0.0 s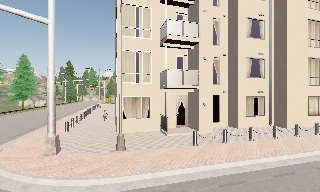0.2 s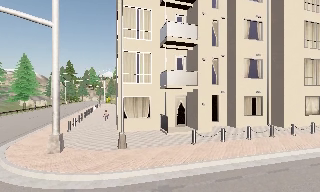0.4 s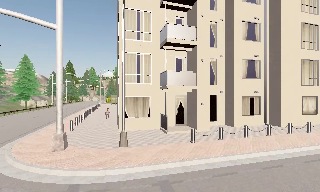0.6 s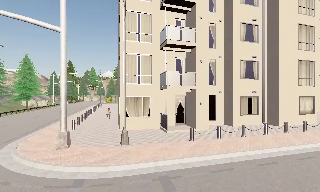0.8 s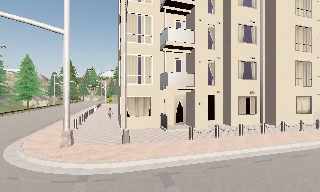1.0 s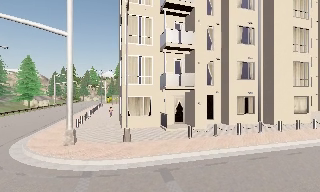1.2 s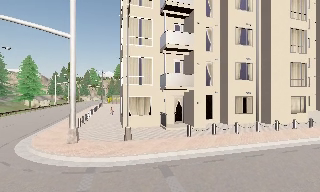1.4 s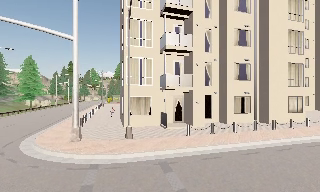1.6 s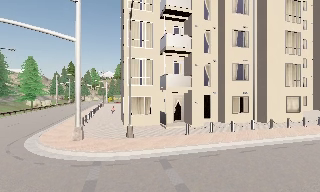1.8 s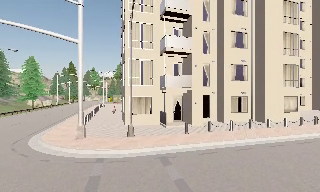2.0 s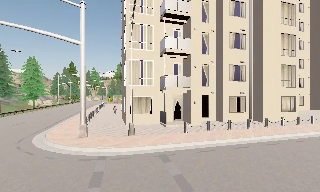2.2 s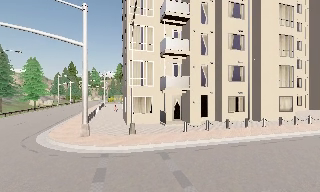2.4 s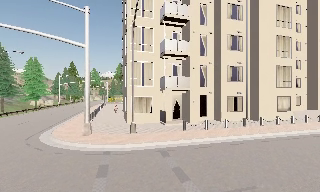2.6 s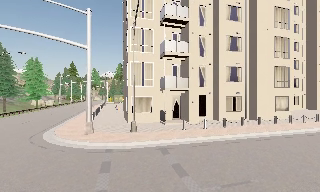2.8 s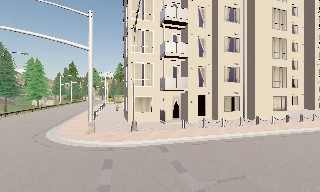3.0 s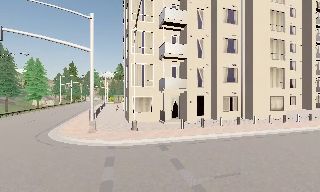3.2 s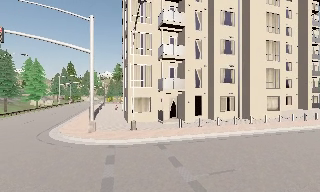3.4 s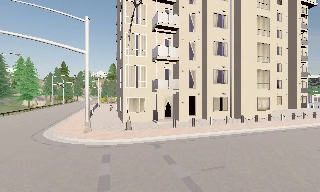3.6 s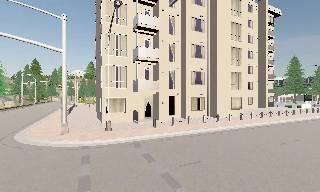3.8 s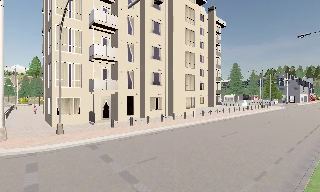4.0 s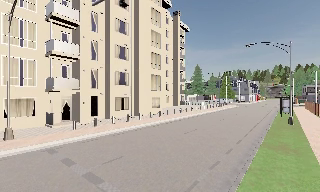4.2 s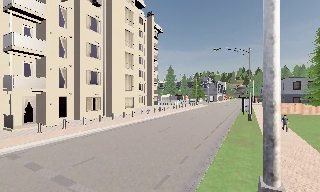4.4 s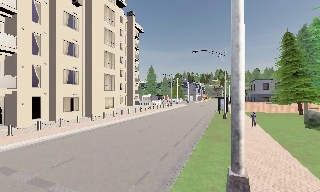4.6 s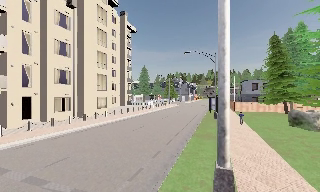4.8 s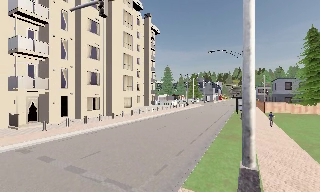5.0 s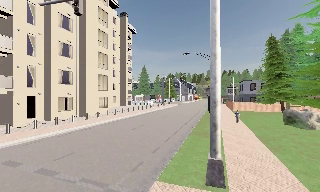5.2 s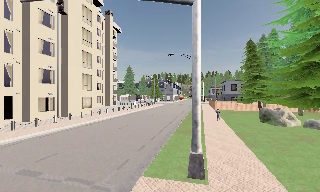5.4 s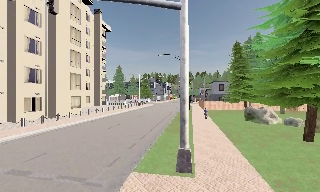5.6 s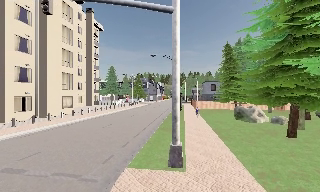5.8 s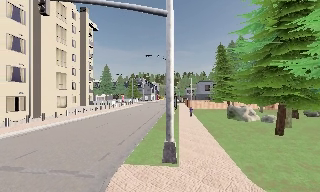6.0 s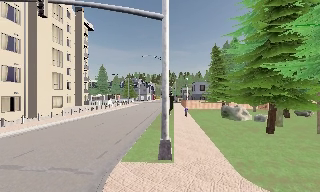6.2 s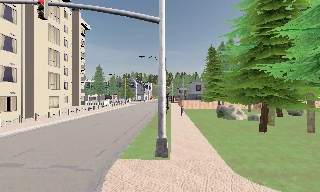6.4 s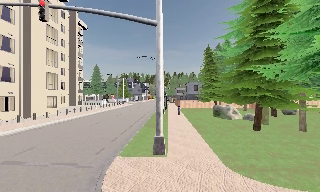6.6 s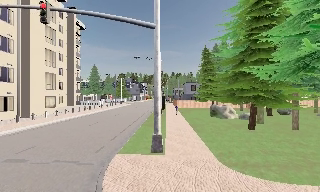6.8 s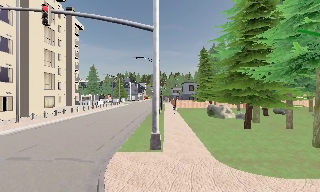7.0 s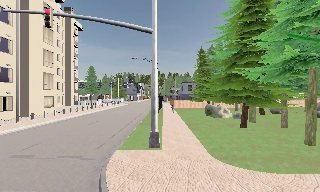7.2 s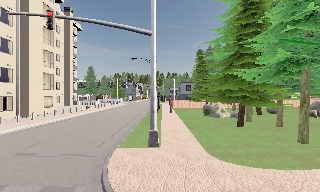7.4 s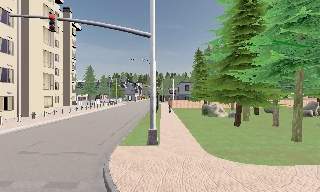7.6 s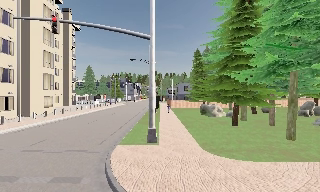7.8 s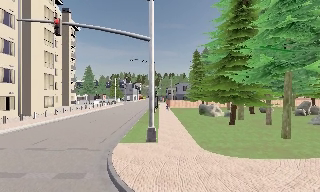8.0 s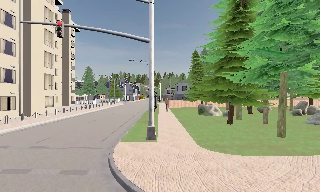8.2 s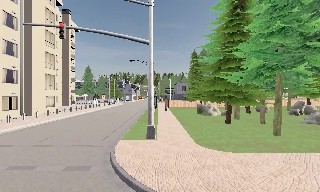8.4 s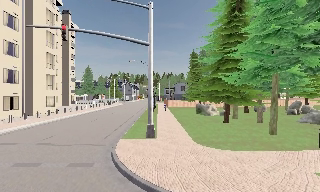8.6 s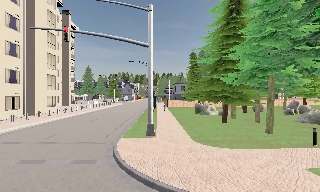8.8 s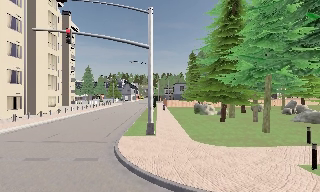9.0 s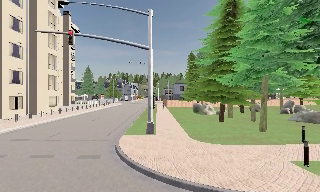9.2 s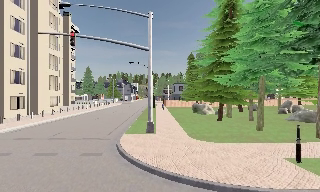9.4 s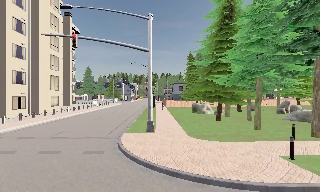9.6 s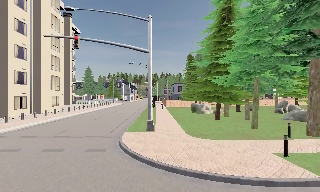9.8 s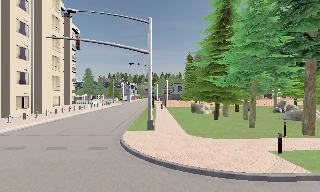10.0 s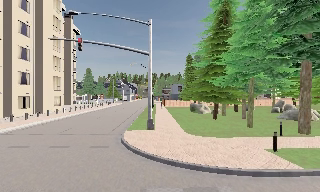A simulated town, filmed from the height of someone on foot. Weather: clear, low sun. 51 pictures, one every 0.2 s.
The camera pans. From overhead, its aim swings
clockwise.
The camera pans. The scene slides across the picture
to the left.
0.0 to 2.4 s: The camera travels backward, about 3.5 m, so what stands in front gets smaller.
2.4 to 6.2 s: The camera swings to its right by about 70 degrees, and the scene slides to the left. It travels backward, about 5 m.
6.2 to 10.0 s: The camera travels backward, about 5 m, so what stands in front gets smaller.
The film runs backward here.
